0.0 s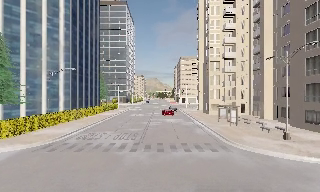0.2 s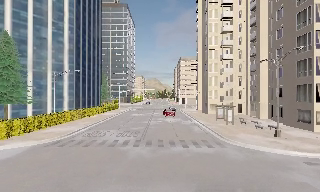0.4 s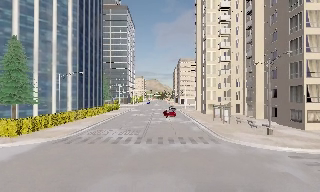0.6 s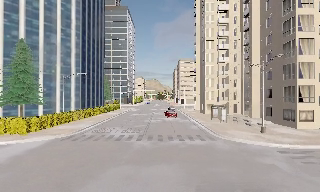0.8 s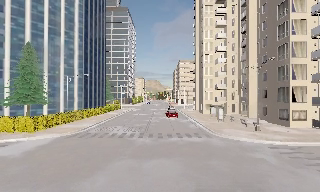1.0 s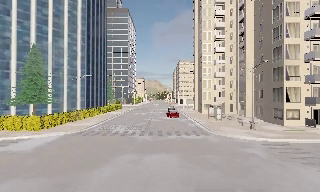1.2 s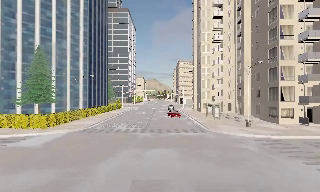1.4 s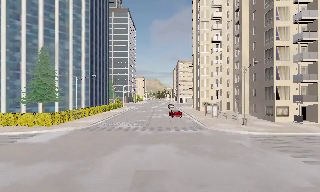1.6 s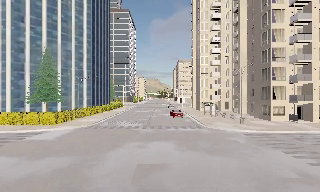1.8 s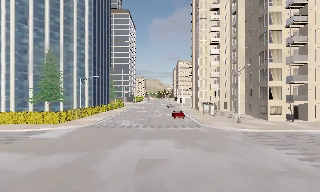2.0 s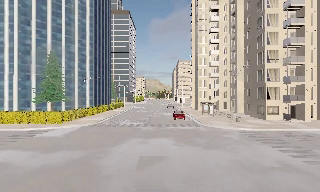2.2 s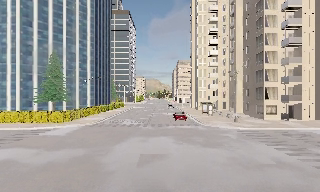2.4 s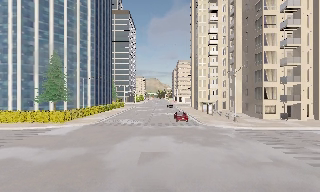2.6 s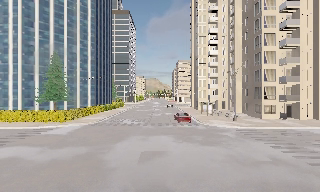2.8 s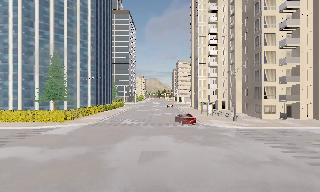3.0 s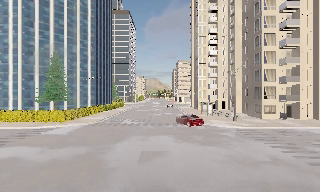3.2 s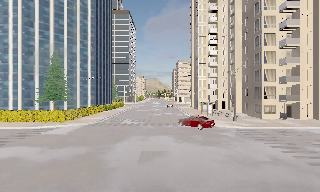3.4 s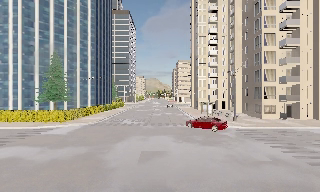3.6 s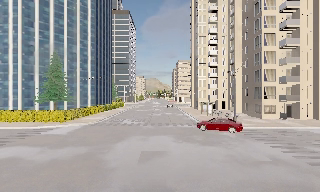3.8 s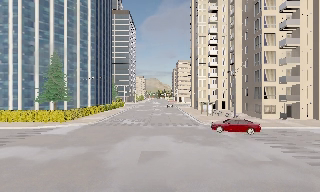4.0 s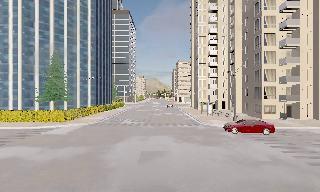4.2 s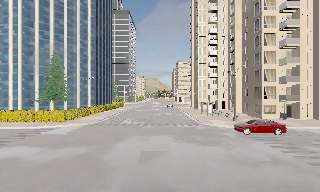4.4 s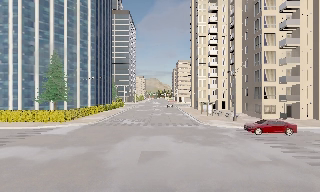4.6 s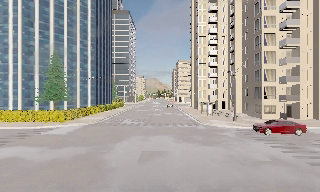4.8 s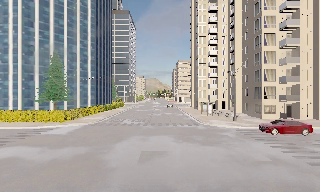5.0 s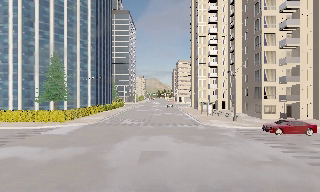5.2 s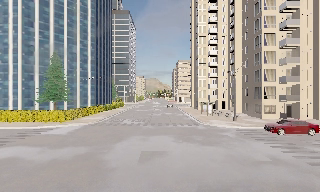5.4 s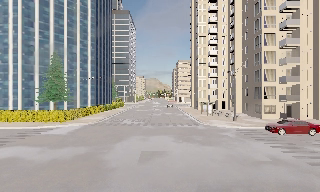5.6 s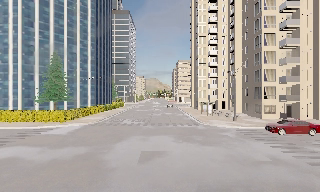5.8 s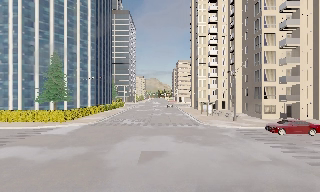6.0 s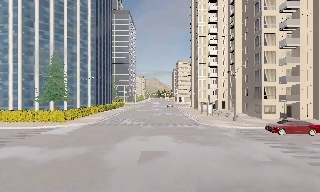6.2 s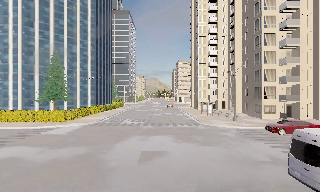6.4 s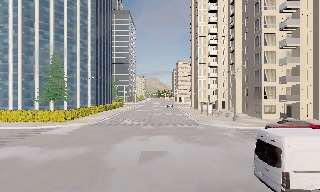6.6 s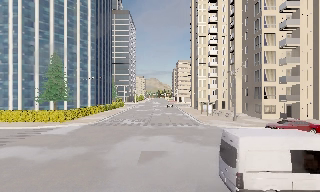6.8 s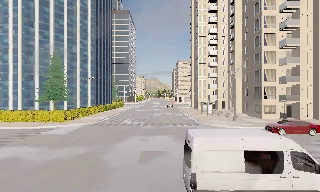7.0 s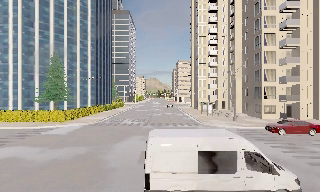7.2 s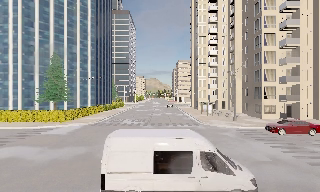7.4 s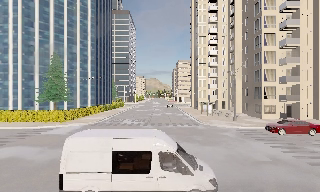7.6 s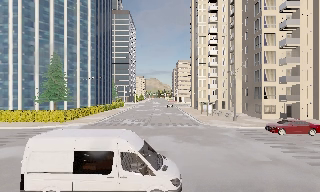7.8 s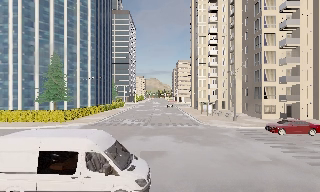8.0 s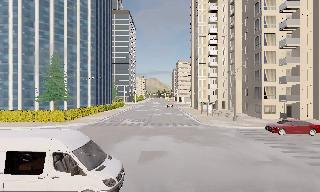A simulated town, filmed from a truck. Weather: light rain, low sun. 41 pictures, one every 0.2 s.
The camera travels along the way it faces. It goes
backward.
0.0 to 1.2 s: The camera travels backward, about 6 m, so what stands in front gets smaller.
1.2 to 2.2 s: The camera travels backward, about 3.5 m, so what stands in front gets smaller. It loses speed.
2.2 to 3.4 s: The camera shifts only a little, or ends up much as it began.
3.4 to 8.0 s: The camera keeps its place and its aim.
The film runs backward here.
